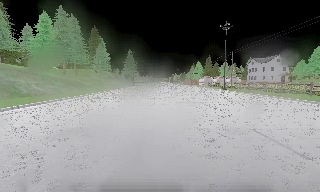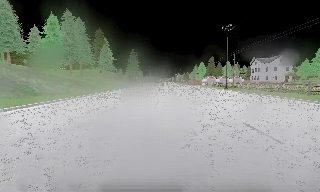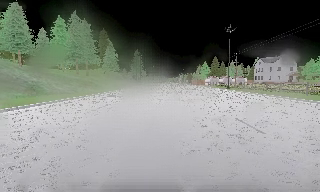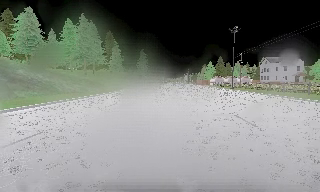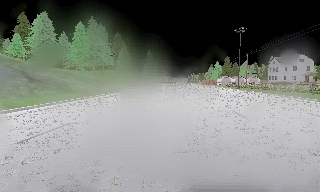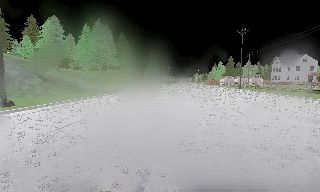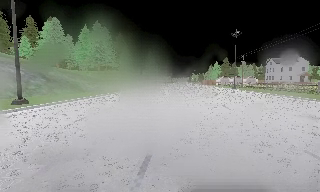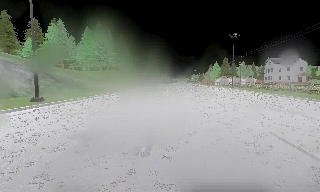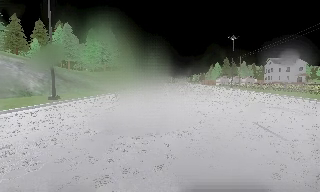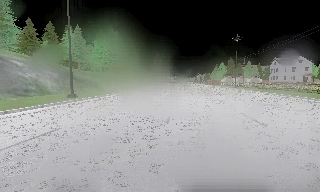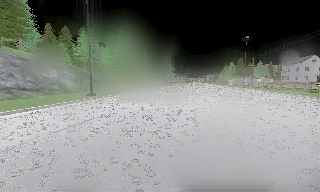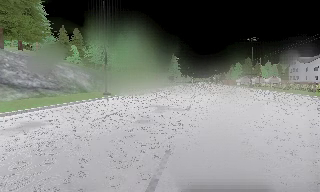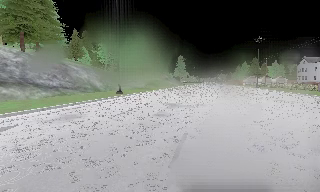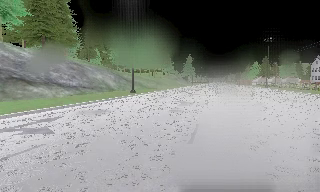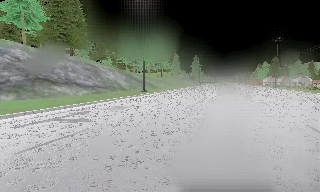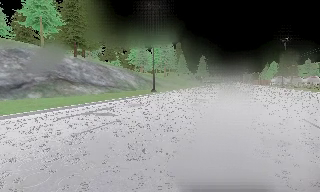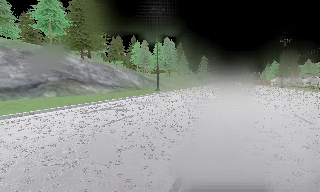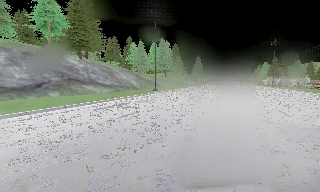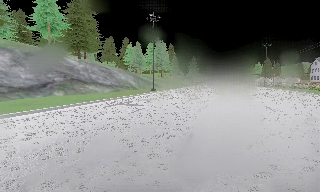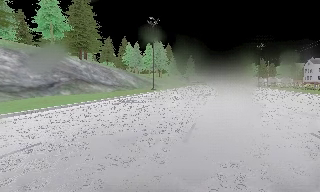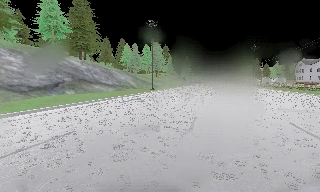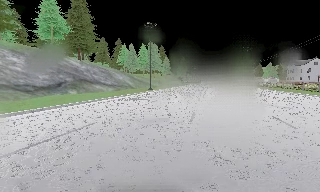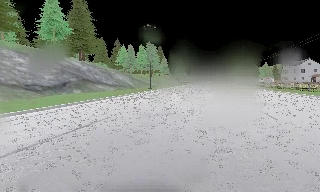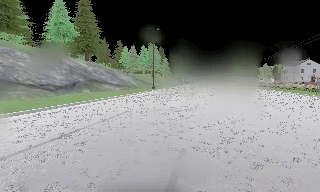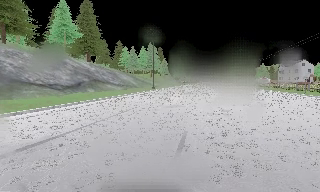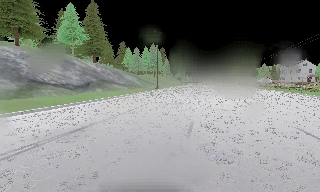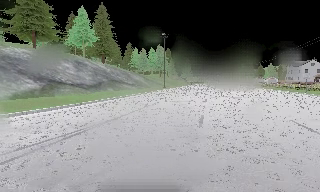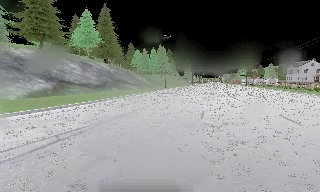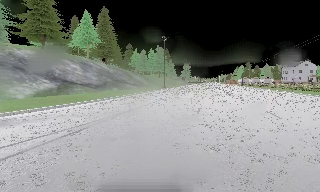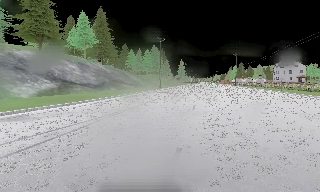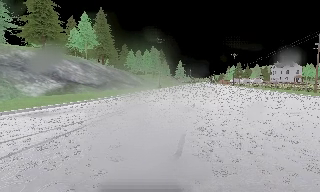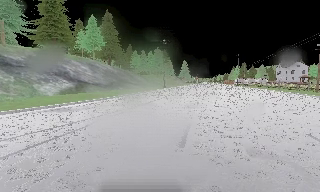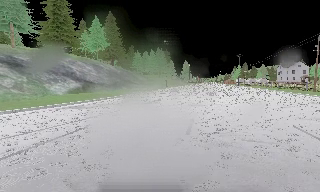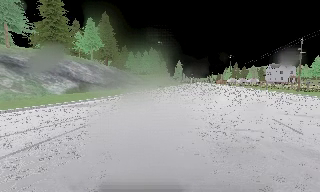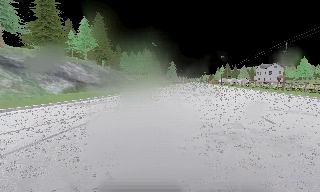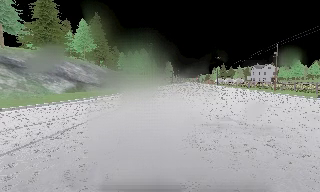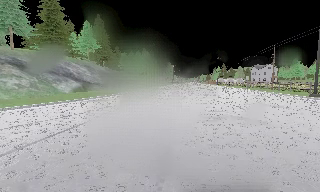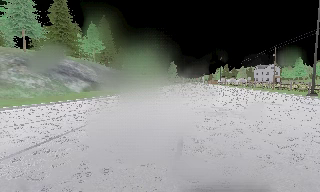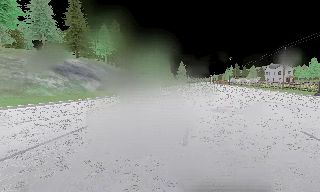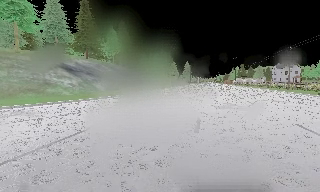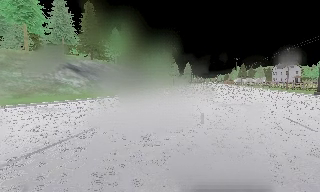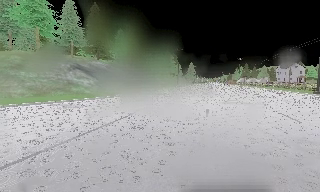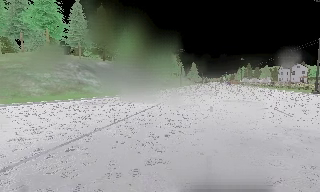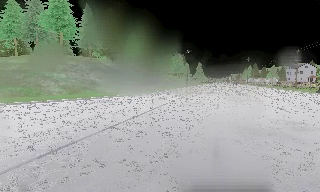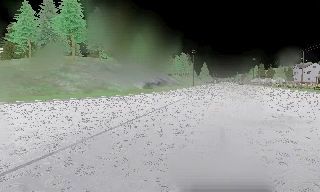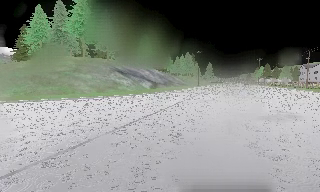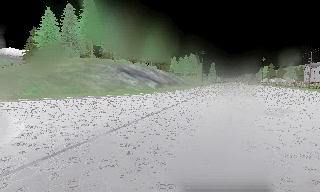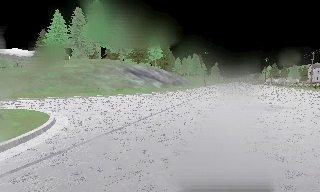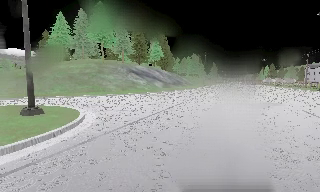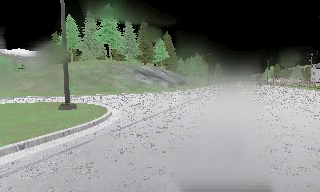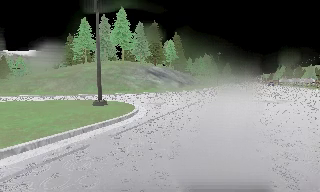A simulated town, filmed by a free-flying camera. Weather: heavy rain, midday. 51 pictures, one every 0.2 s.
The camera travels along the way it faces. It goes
backward.
0.0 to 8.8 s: The camera pans to its left, which is counterclockwise from overhead, by about 20 degrees. It travels backward, about 50 m, so what stands in front gets smaller.
8.8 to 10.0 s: The camera travels backward and to its left, about 8 m, so what stands in front gets smaller.
The film runs backward here.
